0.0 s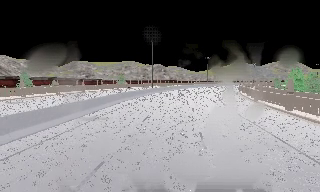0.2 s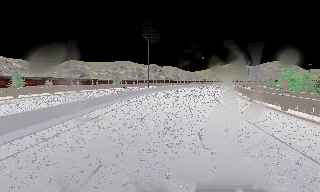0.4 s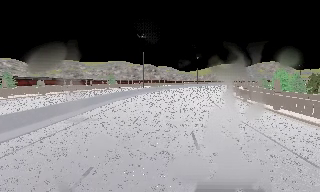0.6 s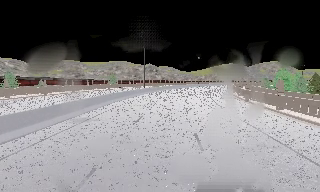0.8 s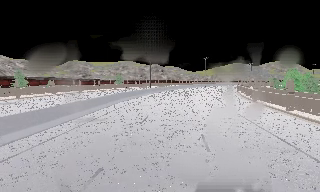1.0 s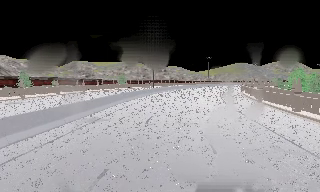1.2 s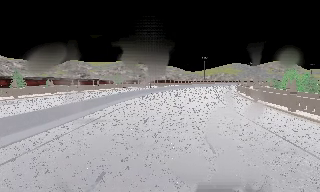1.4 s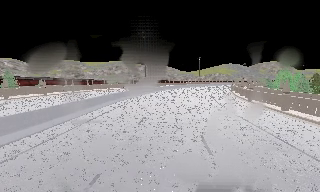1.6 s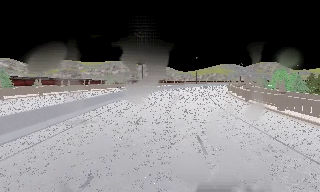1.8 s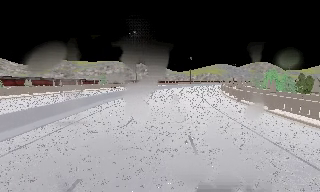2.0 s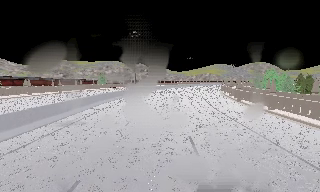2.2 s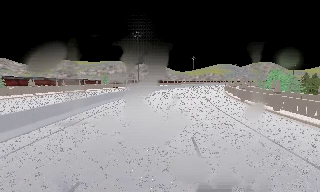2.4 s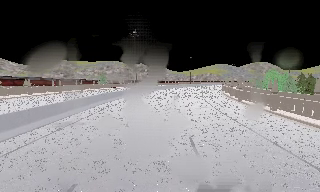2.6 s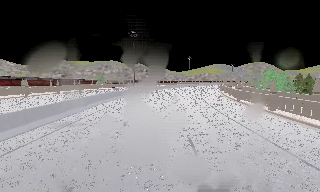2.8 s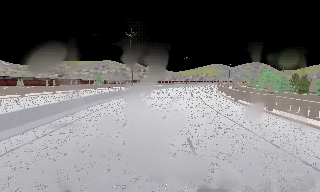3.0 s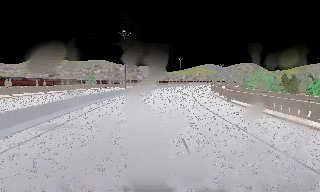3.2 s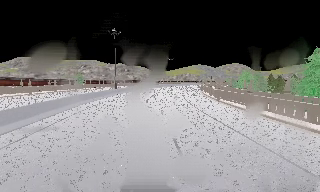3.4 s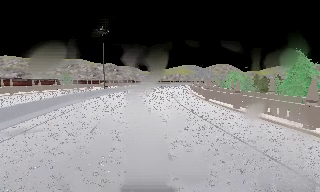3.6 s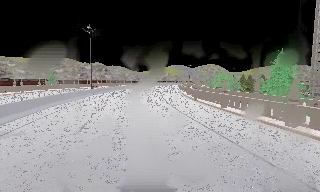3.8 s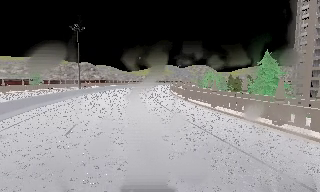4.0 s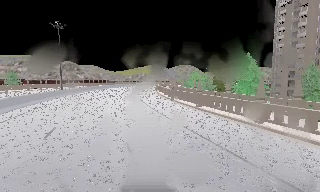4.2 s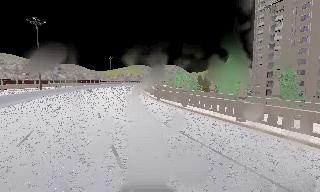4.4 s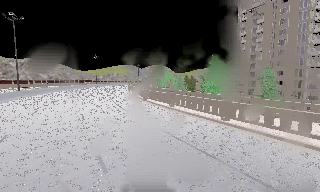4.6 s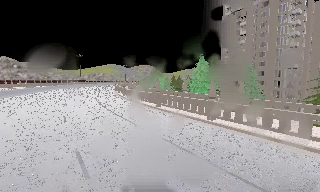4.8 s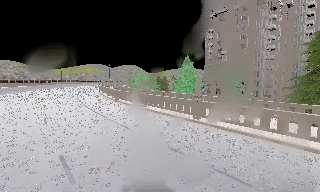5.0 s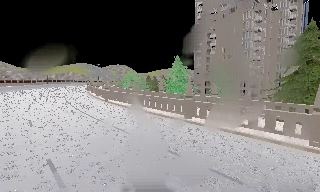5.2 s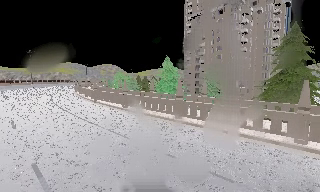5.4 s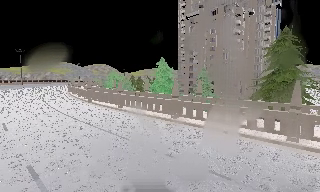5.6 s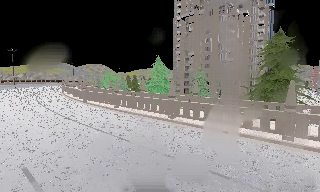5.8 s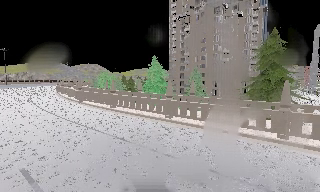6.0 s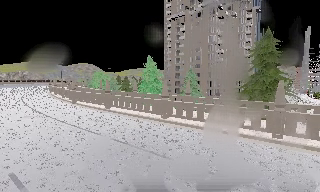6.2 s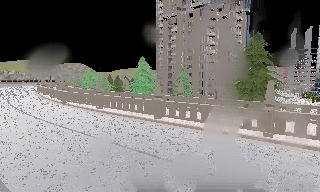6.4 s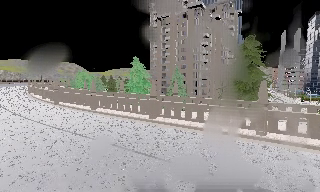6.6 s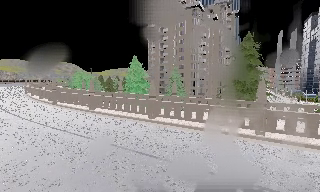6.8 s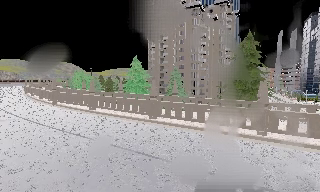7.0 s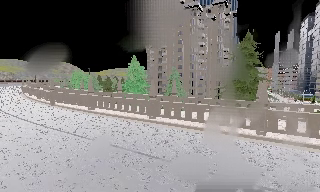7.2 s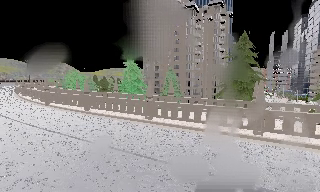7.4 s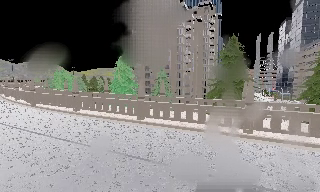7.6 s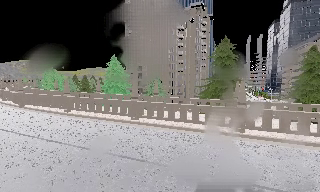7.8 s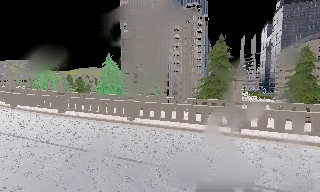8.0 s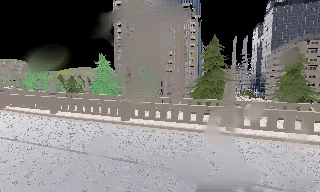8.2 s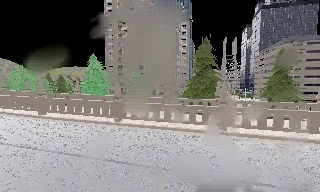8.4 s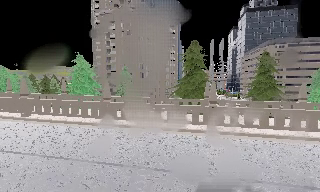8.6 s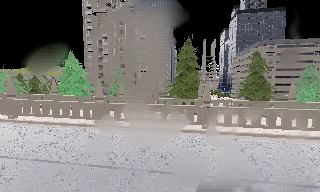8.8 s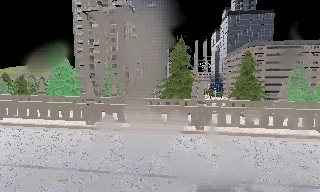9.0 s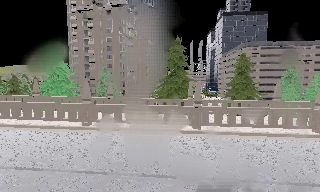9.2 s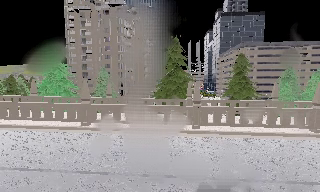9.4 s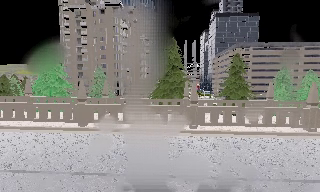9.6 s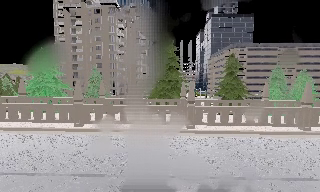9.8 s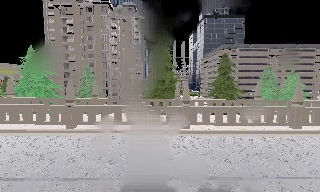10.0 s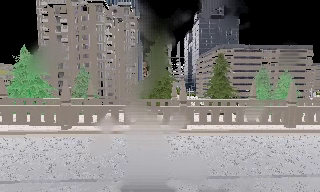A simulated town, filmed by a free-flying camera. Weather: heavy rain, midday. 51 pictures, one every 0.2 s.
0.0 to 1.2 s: The camera travels forward, about 0.5 m, so what stands in front looms larger.
1.2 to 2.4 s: The camera shifts only a little, or ends up much as it began.
2.4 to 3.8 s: The scene slides to the left, as the camera pans about 20 degrees to its right. It travels forward, about 0.5 m, so what stands in front looms larger.
3.8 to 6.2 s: The camera swings to its right by about 40 degrees, and the scene slides to the left. It travels forward, about 1 m.
6.2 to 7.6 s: The camera swings to its right by about 10 degrees, and the scene slides to the left. It travels to its left, about 0.5 m.
7.6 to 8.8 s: The scene slides to the left, as the camera pans about 15 degrees to its right.
8.8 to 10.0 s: The camera shifts only a little, or ends up much as it began.
The film runs forward here.
